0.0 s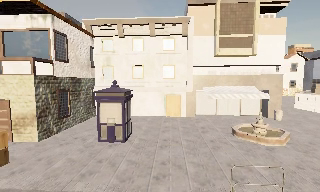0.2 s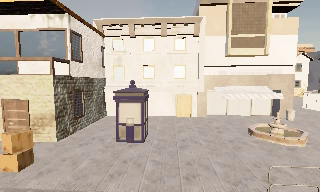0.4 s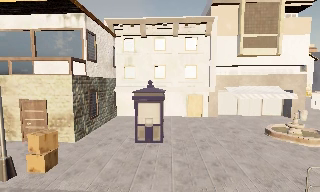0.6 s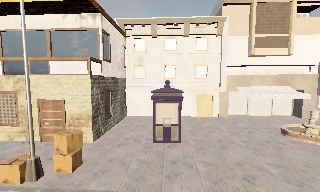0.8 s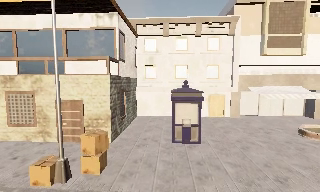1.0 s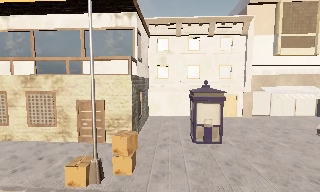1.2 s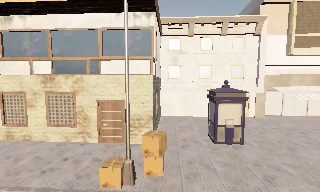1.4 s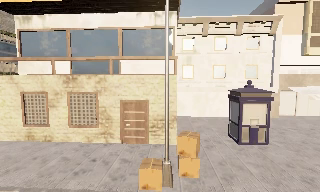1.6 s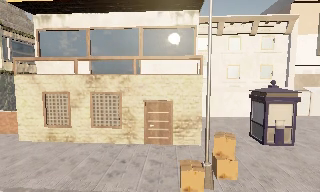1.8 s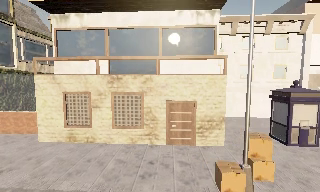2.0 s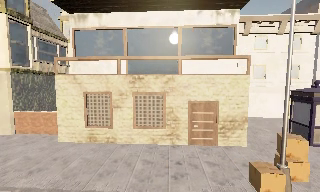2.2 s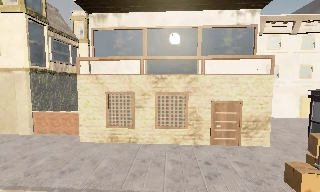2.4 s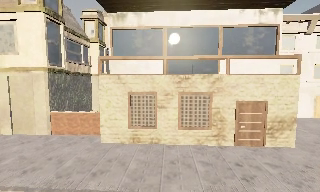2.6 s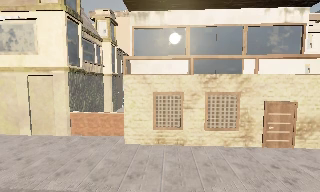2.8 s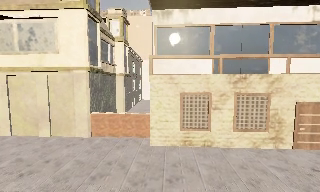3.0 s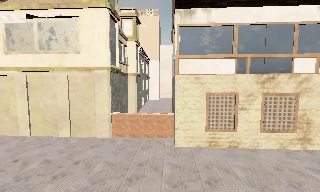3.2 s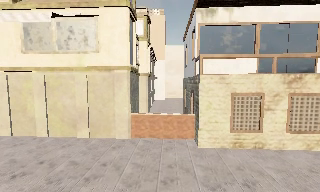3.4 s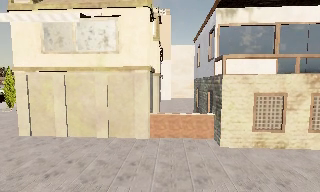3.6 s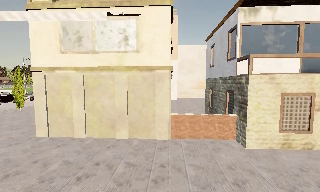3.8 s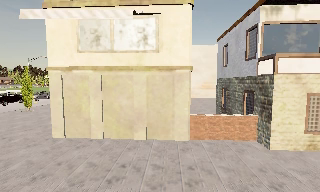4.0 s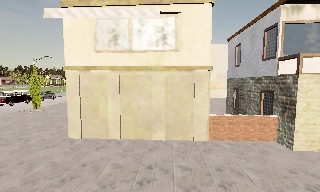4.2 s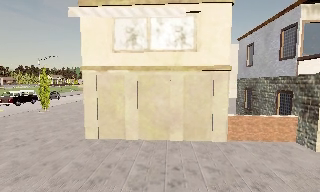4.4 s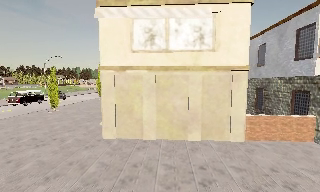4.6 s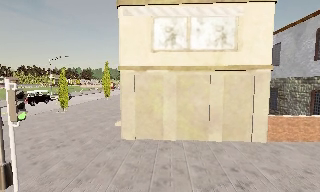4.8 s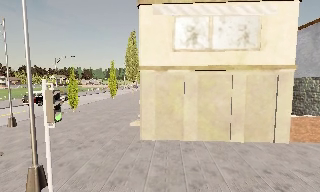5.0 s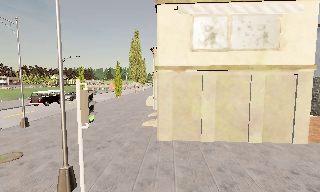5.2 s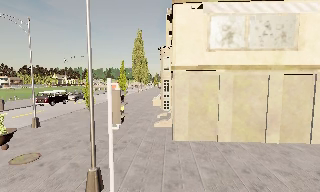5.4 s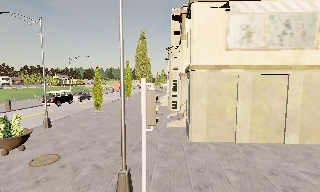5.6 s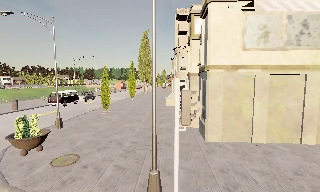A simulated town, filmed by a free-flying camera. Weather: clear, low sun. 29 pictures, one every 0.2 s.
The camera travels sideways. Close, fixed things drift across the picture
to the right.
0.0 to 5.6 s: The camera travels to its left, about 30 m, so close, fixed things drift to the right.
The film runs forward here.
